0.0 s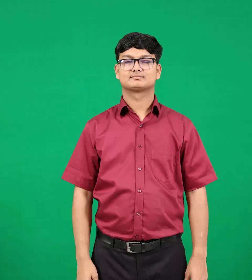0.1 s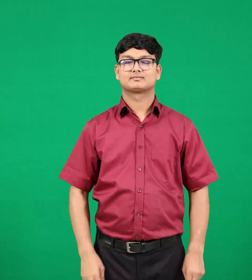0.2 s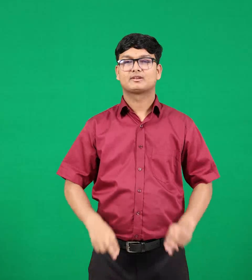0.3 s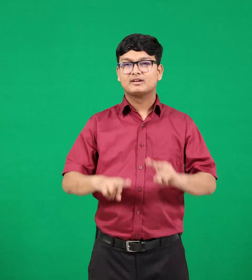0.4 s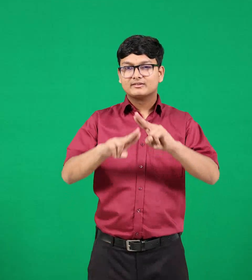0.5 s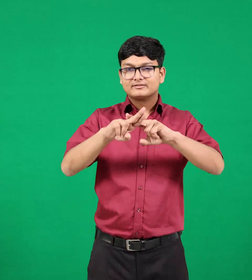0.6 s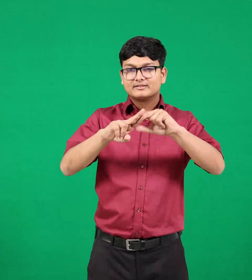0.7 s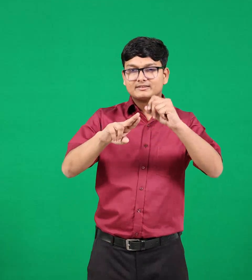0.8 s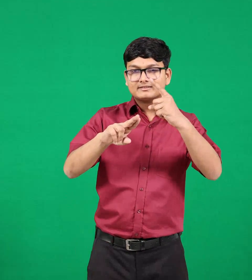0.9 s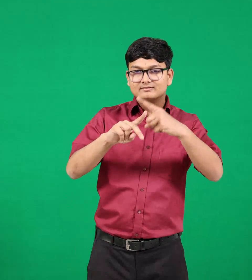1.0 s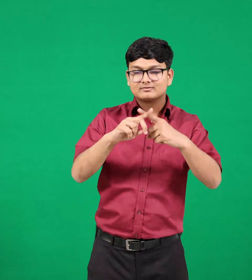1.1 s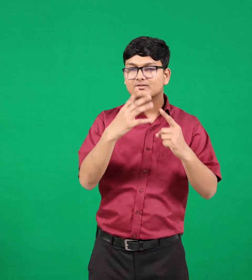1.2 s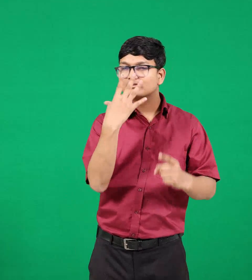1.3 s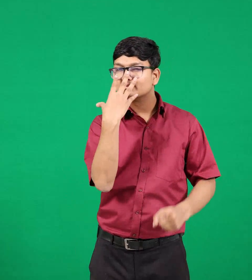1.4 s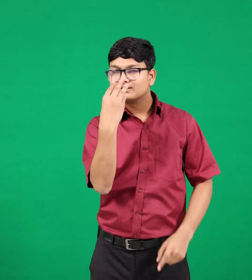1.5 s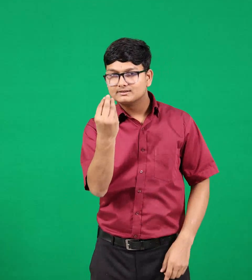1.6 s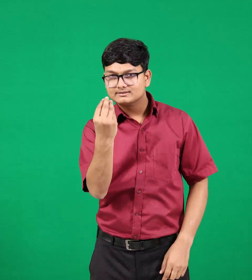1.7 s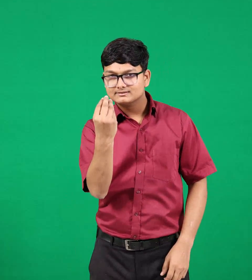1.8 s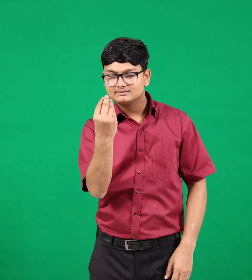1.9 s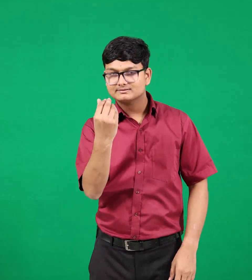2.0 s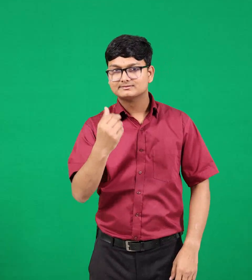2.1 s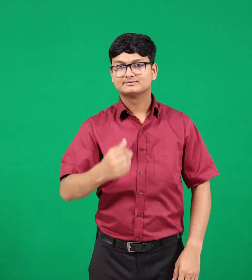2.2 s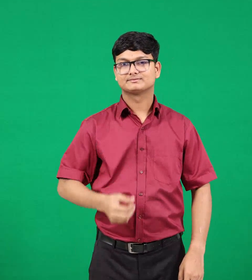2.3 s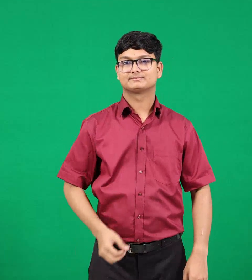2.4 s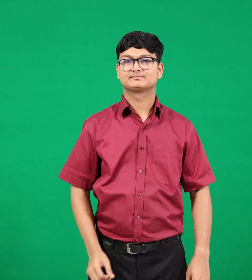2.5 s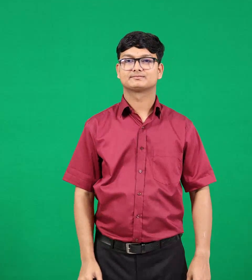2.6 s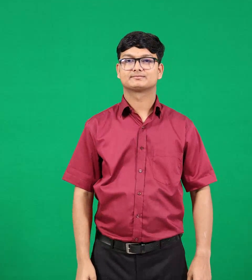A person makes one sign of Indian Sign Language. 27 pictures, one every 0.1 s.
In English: fox
